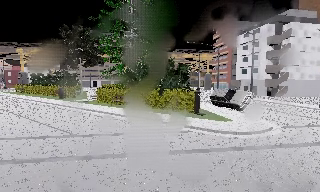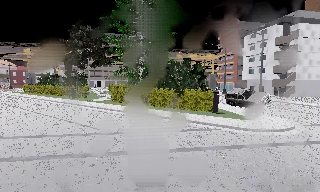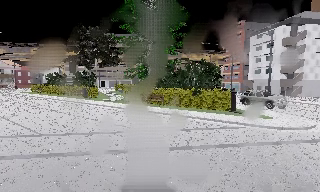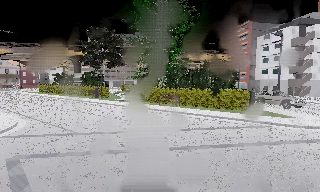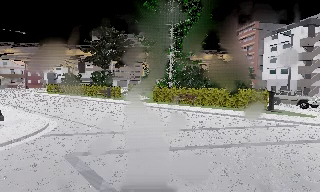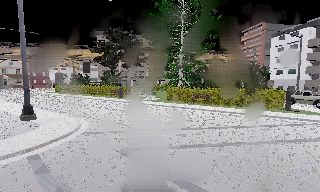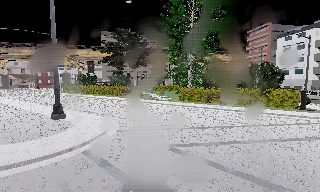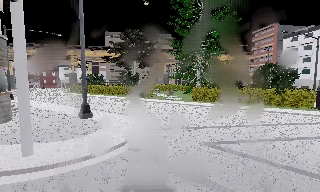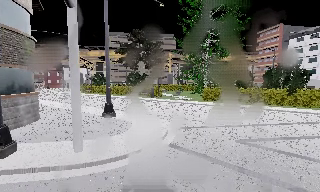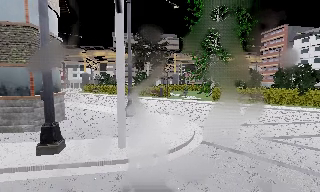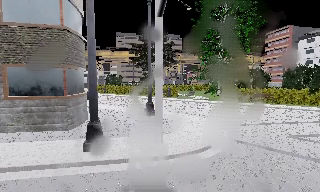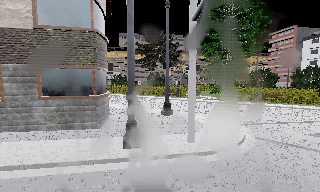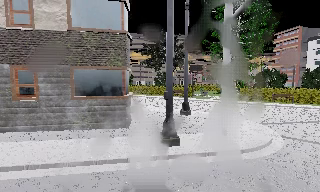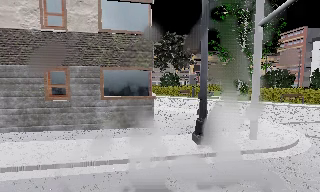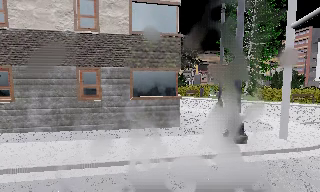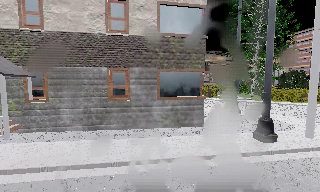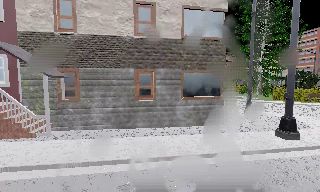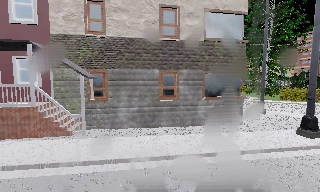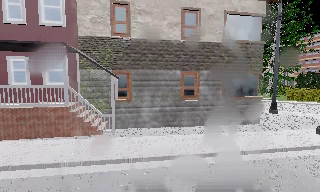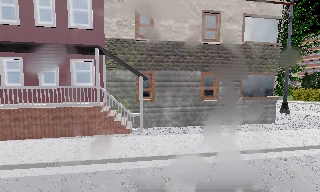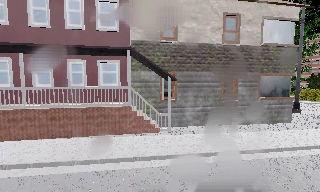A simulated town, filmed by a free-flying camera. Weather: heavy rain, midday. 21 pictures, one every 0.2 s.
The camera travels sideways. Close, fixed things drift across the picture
to the right.
0.0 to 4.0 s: The camera travels to its left, about 30 m, so close, fixed things drift to the right.
The film runs forward here.
